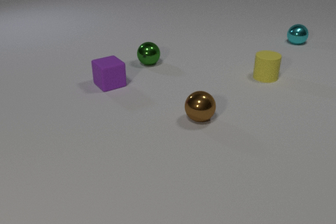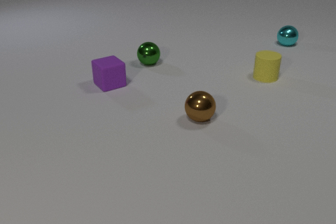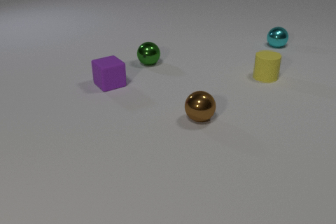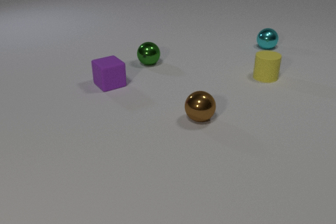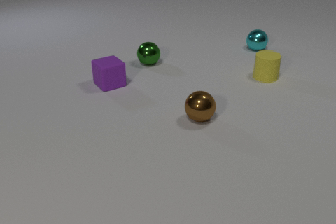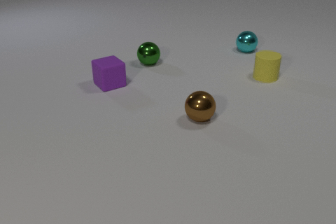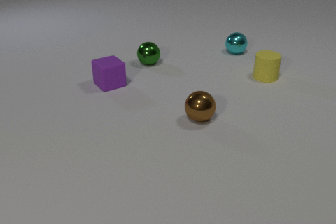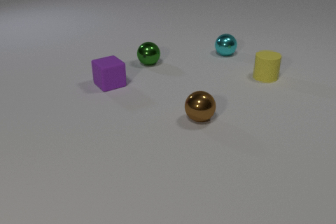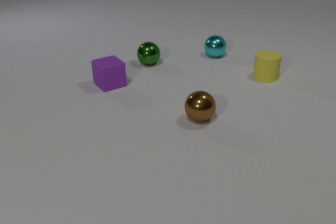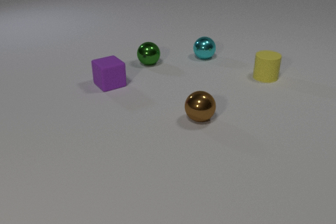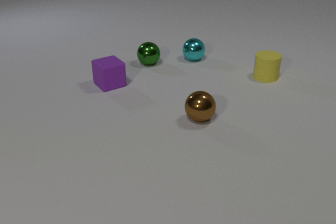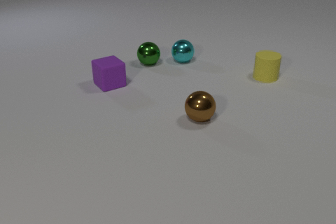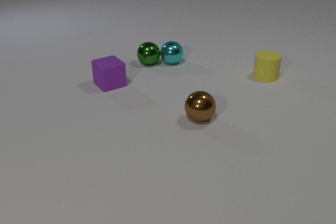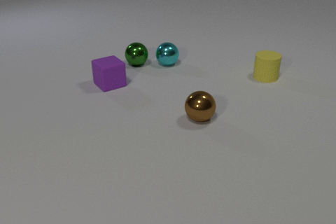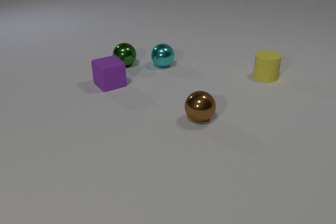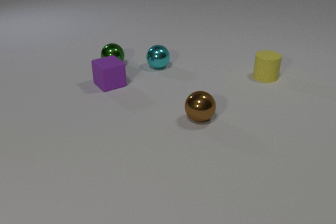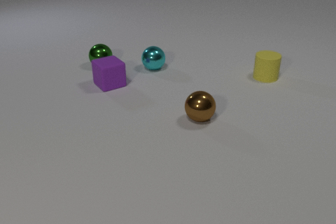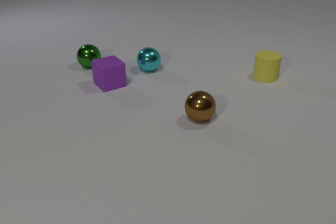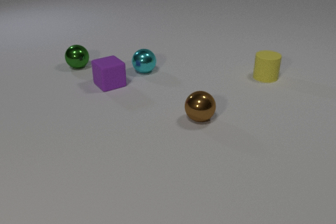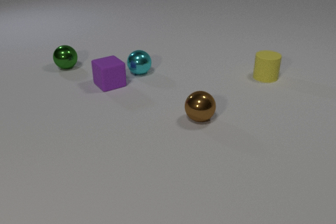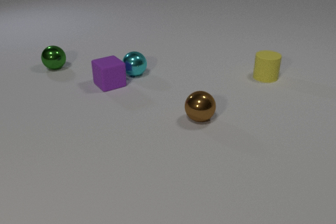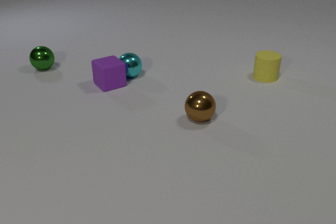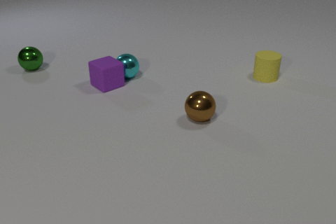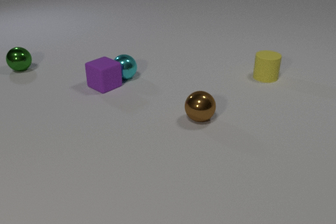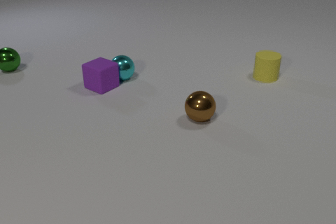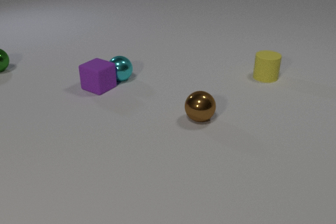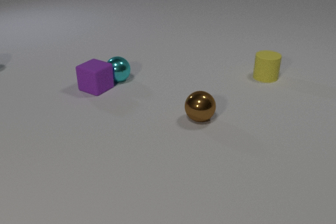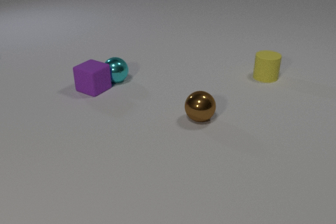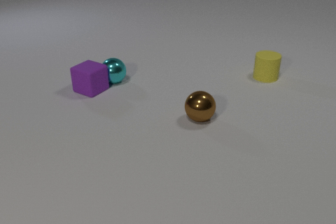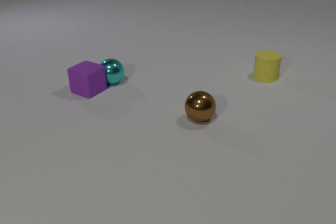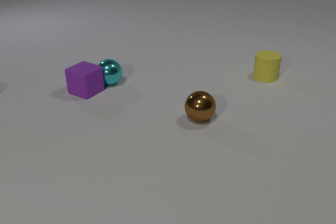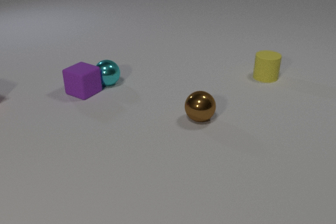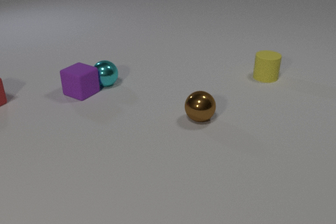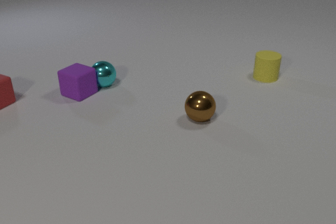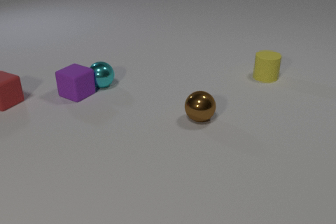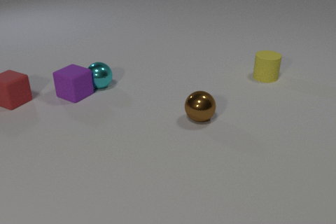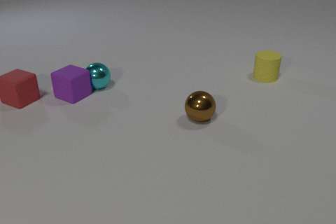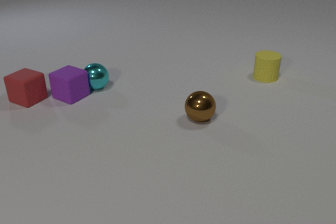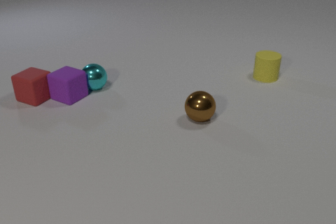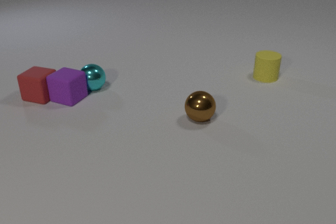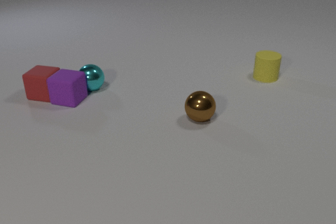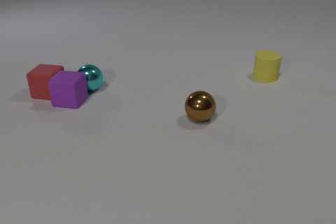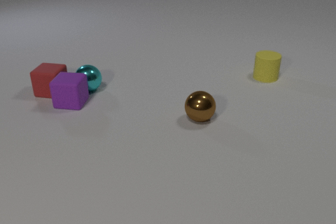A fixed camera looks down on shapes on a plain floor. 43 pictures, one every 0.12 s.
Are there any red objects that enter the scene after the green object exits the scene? yes.
Are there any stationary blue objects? no.
How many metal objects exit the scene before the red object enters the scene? 1.
0.00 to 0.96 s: The cyan metal sphere rolls to the left and toward the camera.
0.96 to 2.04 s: The cyan metal sphere rolls to the left and toward the camera. The green metal sphere rolls to the left. The cyan metal sphere and the green metal sphere collide.
2.04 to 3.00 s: The cyan metal sphere rolls to the left and toward the camera. The green metal sphere rolls to the left. The purple rubber cube slides to the left and toward the camera, spins counterclockwise seen from above by about 15 degrees, its near face sliding to the right. The cyan metal sphere and the purple rubber cube collide.
3.00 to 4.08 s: The cyan metal sphere rolls to the left and toward the camera. The green metal sphere rolls to the left, leaves at the left edge. The purple rubber cube slides to the left and toward the camera. The red rubber cube comes in at the left edge, slides to the right.
4.08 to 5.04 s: The cyan metal sphere rolls to the left and toward the camera. The purple rubber cube slides toward the camera, spins so that its near face slides to the right, counterclockwise seen from above. The red rubber cube slides to the right. The purple rubber cube and the red rubber cube collide.
